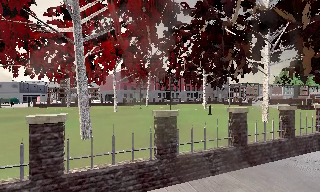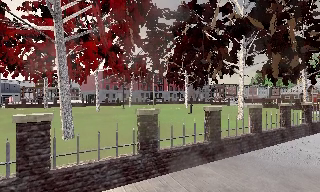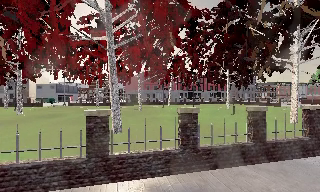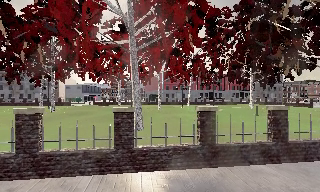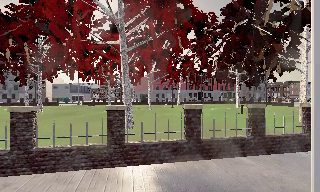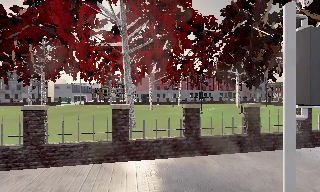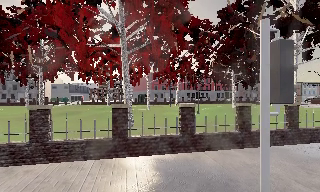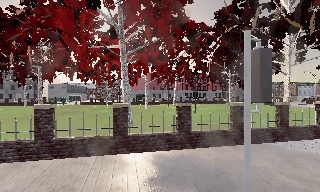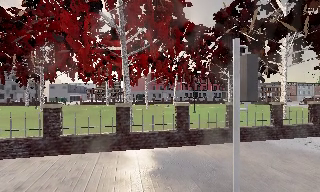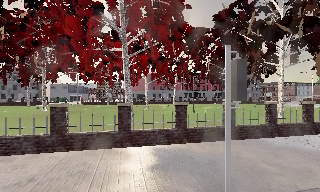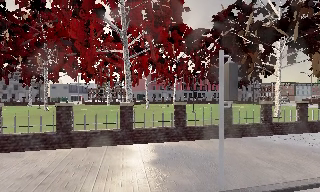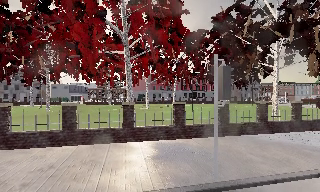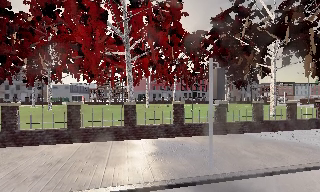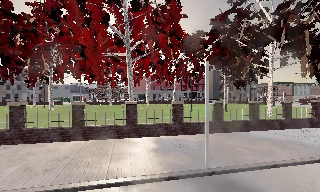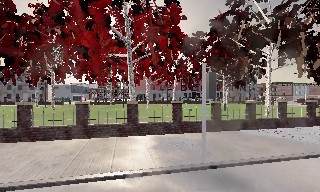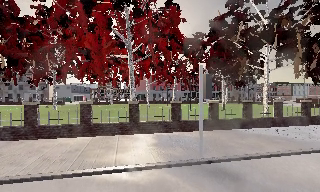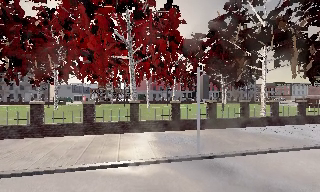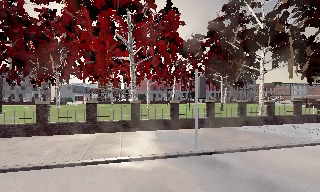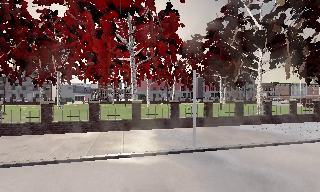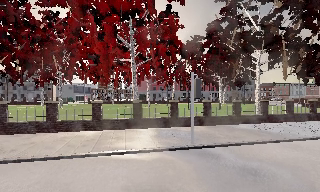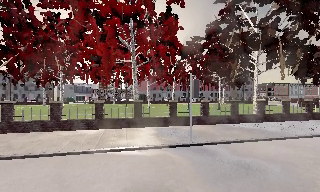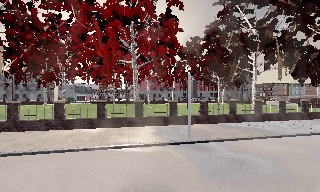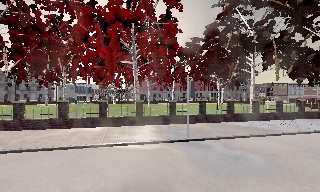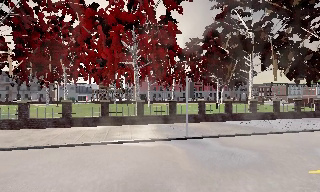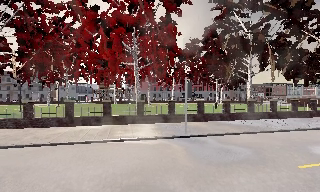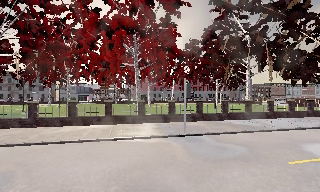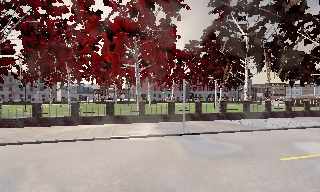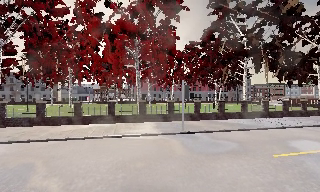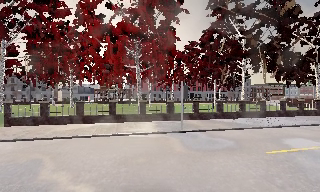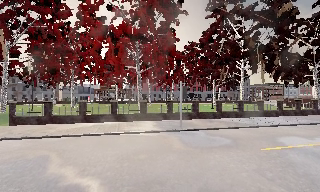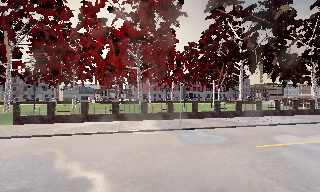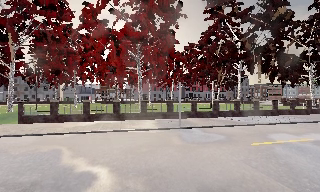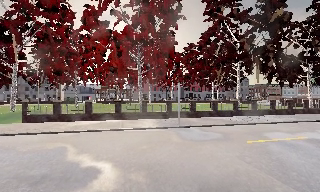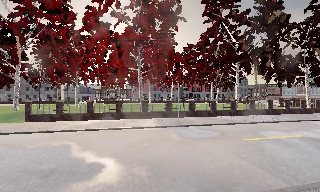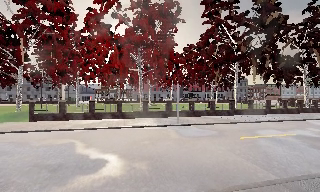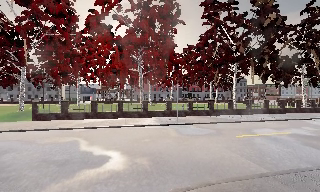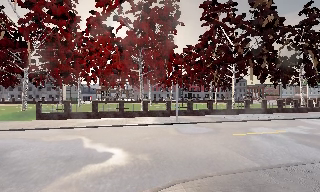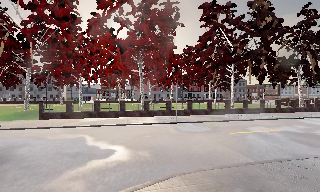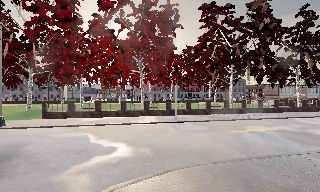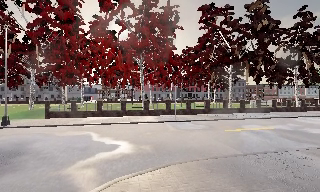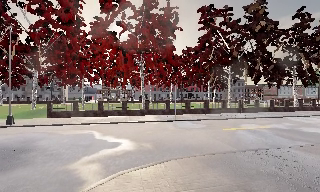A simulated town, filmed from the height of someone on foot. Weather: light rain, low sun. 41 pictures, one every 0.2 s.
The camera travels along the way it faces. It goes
backward.
0.0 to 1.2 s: The camera pans to its left, which is counterclockwise from overhead, by about 10 degrees. It travels backward, about 2 m, so what stands in front gets smaller.
1.2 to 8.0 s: The camera travels backward, about 12 m, so what stands in front gets smaller.
The film runs backward here.
